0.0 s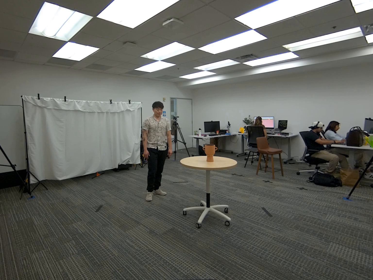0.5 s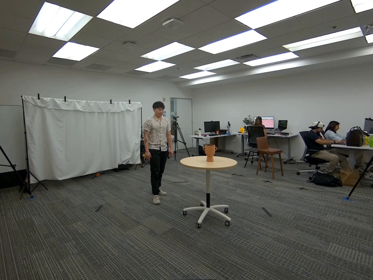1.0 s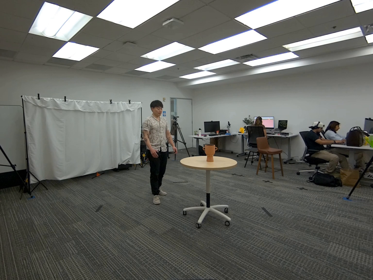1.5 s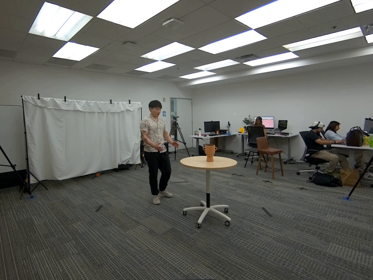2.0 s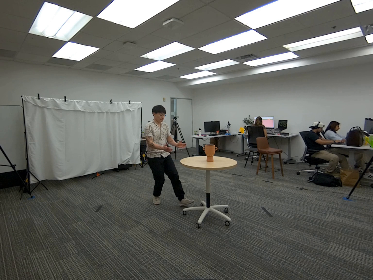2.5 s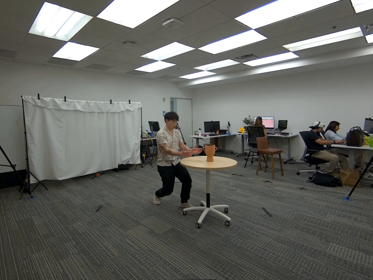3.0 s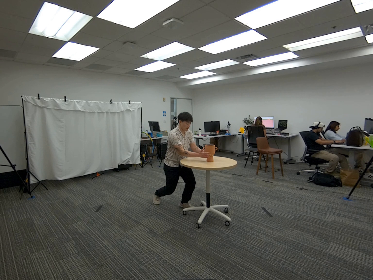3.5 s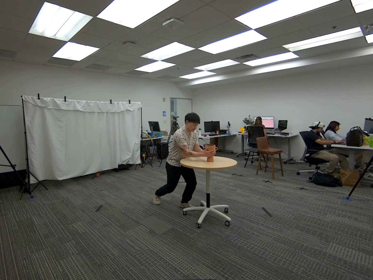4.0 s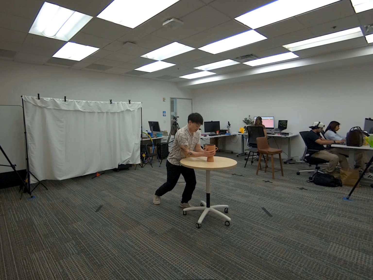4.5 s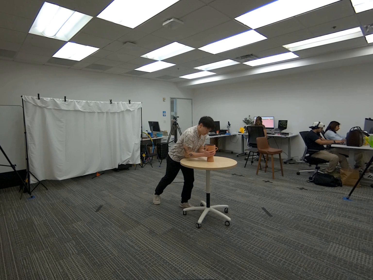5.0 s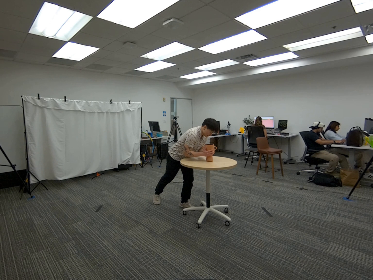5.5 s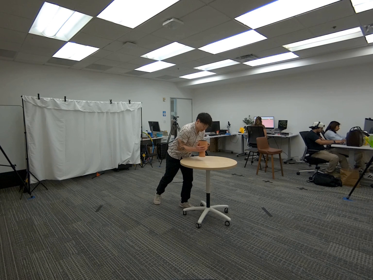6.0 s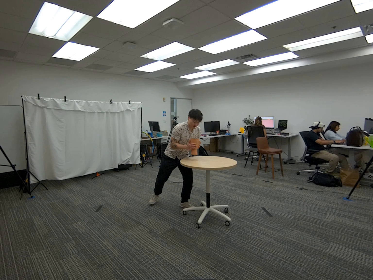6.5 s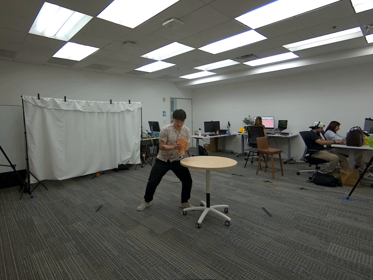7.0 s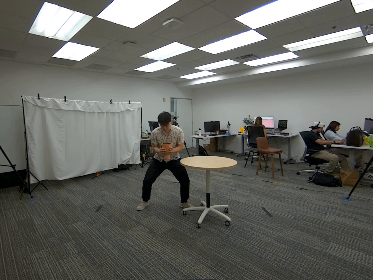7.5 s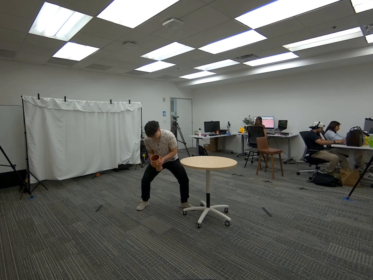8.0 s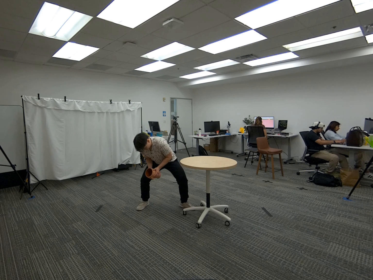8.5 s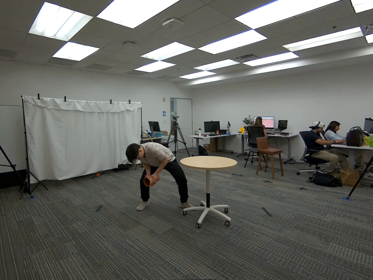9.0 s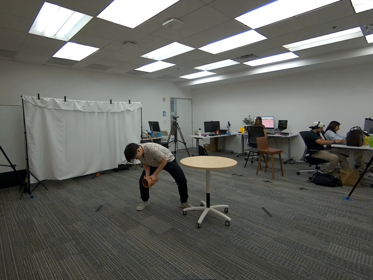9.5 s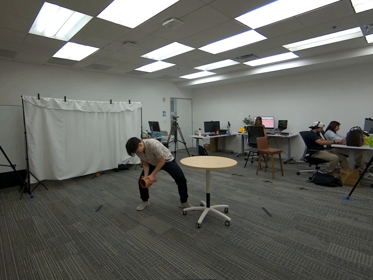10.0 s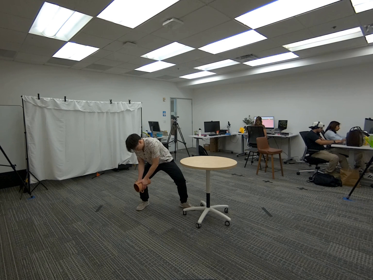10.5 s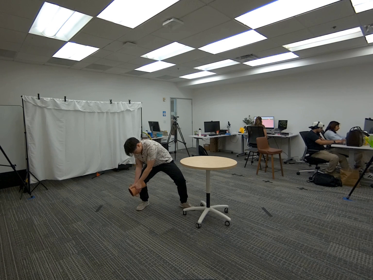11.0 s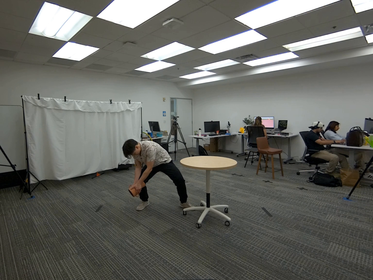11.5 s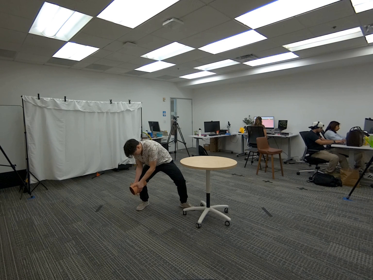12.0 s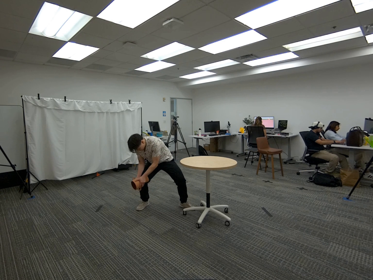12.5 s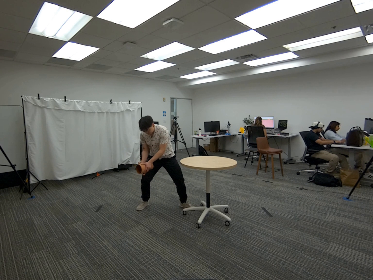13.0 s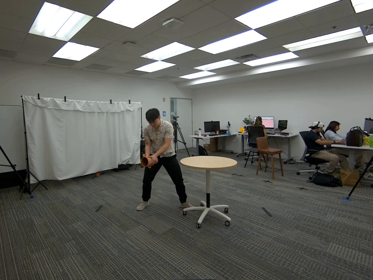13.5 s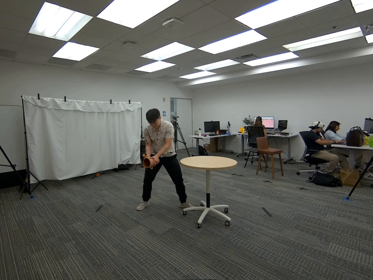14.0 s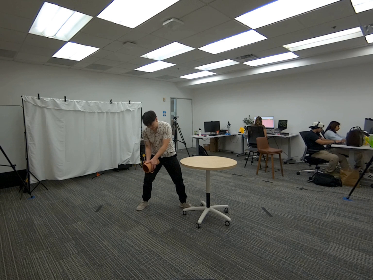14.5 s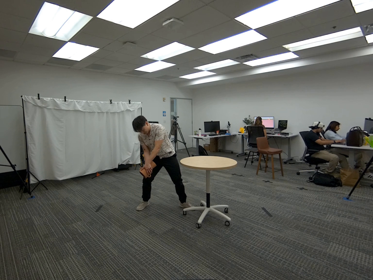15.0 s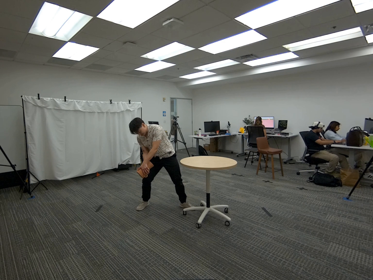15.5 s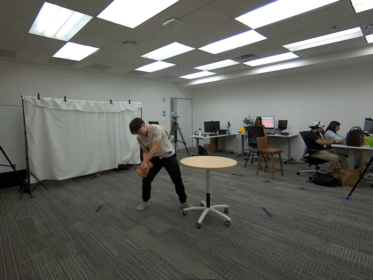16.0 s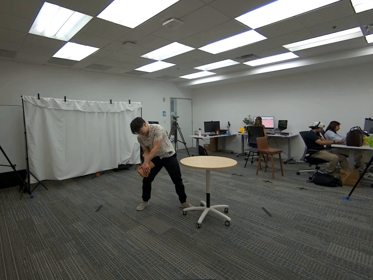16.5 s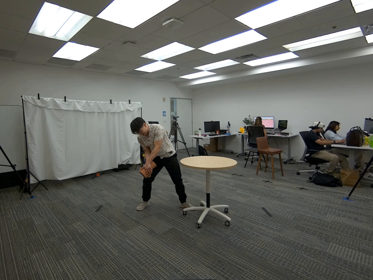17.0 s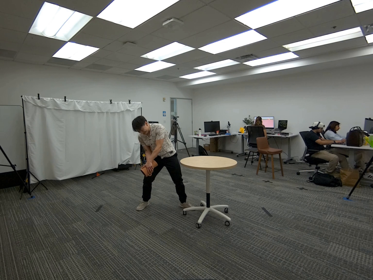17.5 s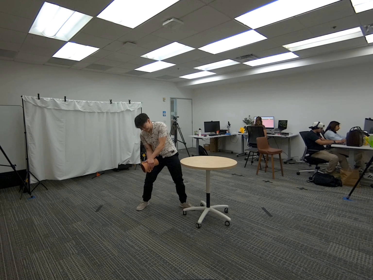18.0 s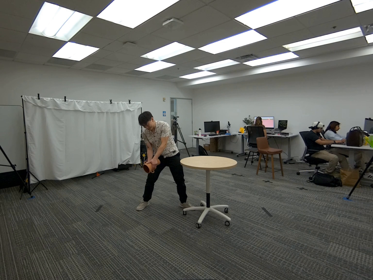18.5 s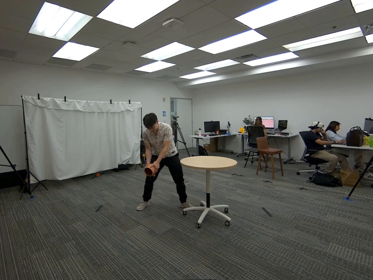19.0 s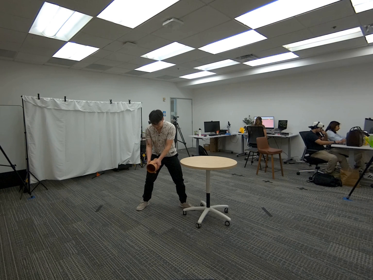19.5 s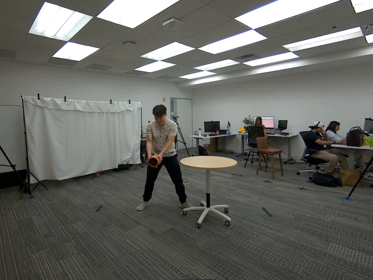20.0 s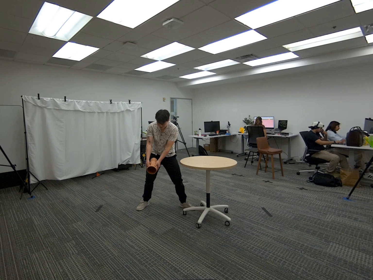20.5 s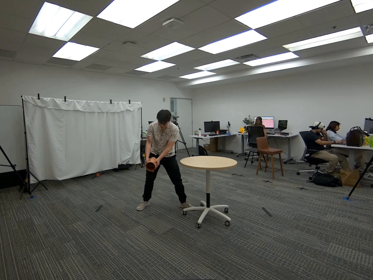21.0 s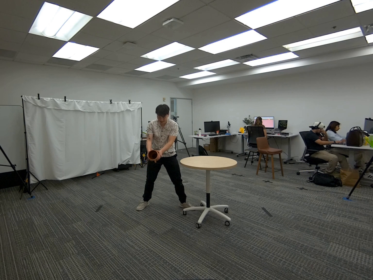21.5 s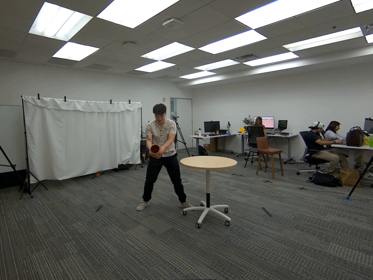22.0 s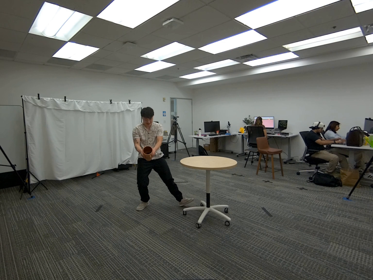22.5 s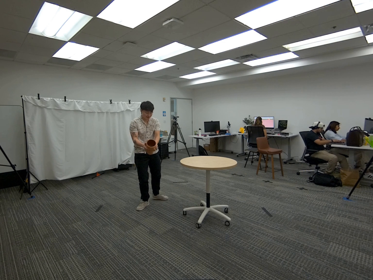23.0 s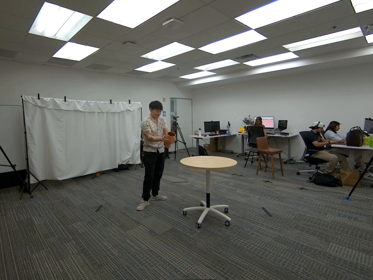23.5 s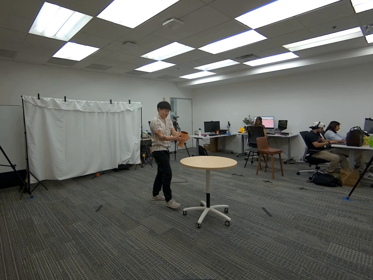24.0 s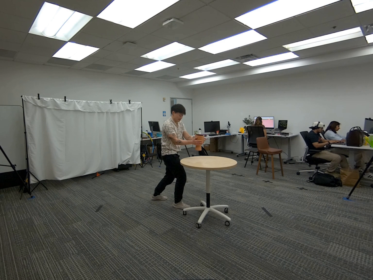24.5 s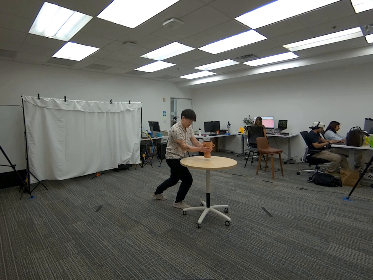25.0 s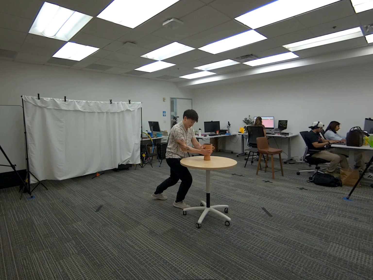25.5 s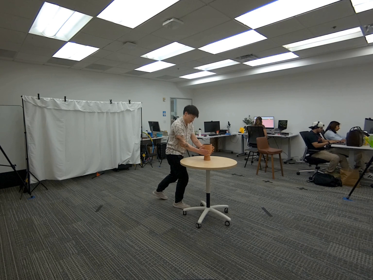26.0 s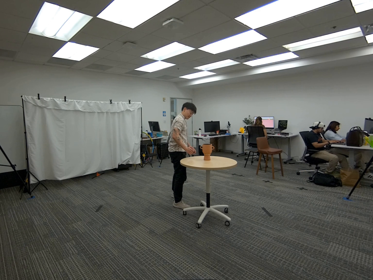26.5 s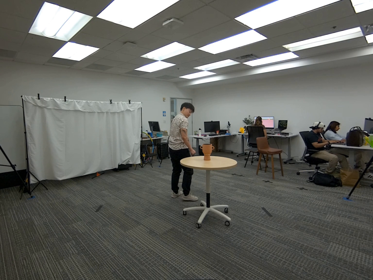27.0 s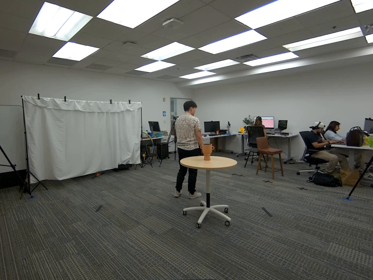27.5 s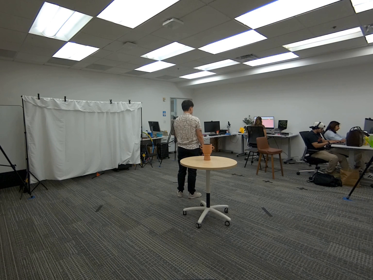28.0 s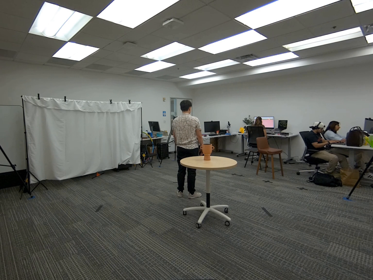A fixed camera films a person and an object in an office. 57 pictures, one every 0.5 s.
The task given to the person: Walk over to the ceramic vase on the round table and pick up the ceramic vase from the bowl using both hands.Proceed to act as if you are pouring water out of the vase onto the ground. Place the ceramic vase on the round table when complete.
